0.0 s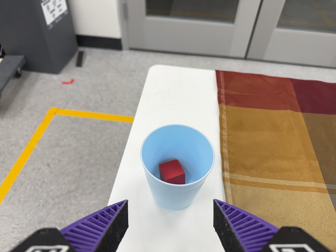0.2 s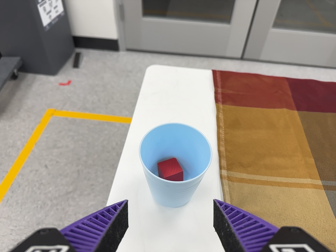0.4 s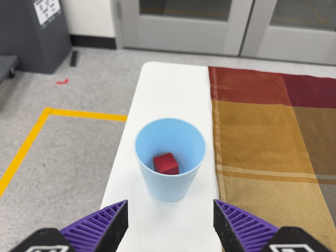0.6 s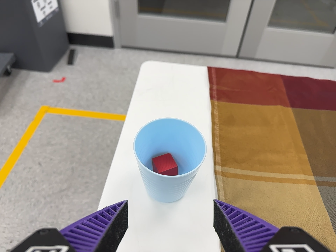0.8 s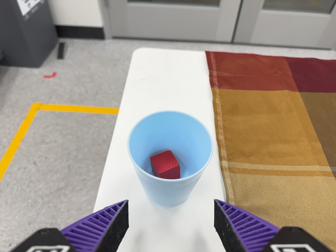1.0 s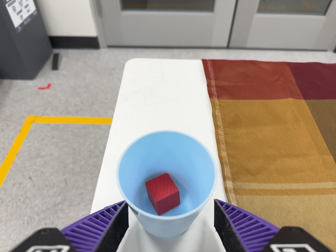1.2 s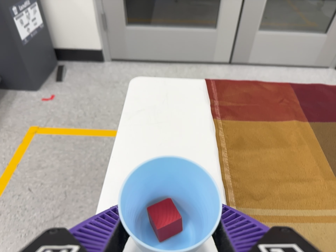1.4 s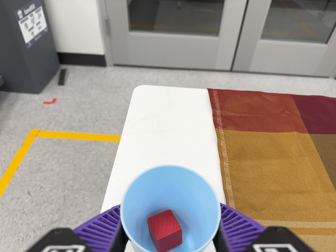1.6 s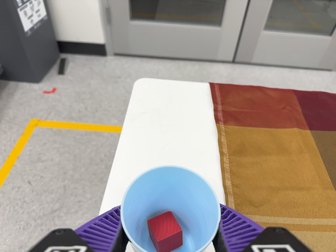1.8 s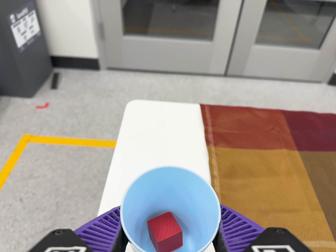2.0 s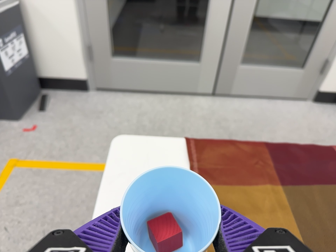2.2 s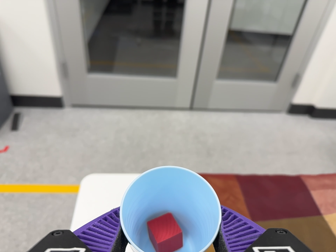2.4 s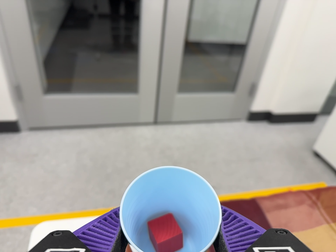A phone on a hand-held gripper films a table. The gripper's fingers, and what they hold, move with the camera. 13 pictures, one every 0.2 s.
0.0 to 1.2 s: The camera travels forward, about 7 cm, so what stands in front looms larger.
1.2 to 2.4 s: The scene slides to the left, as the camera pans about 15 degrees to its right. It travels toward the top of its view, about 18 cm, so close, fixed things drift downward. Its aim tips toward the top of its view by about 10 degrees, and the scene shifts downward.
The film runs backward here.
